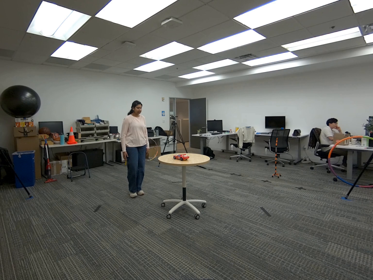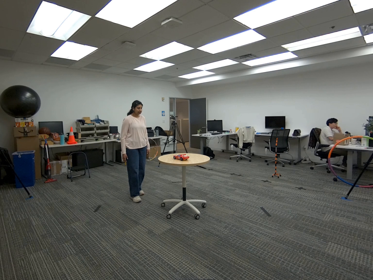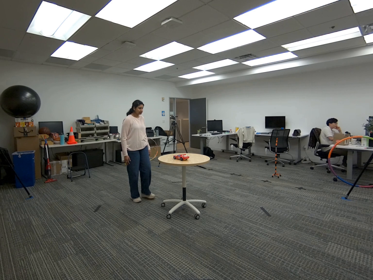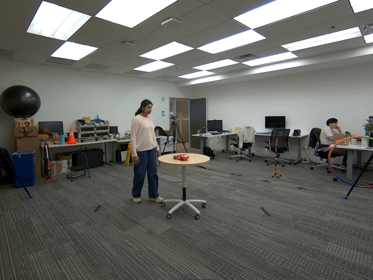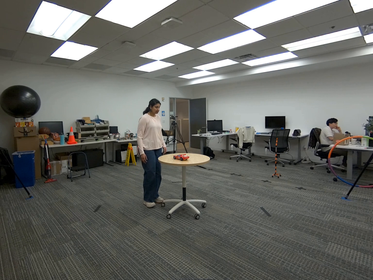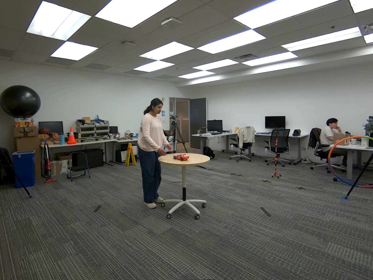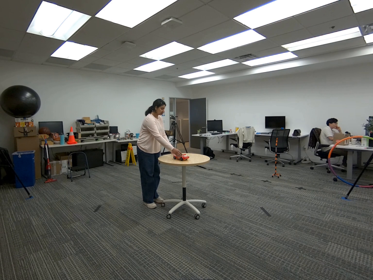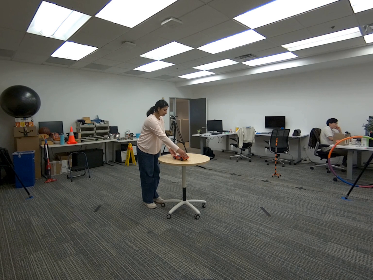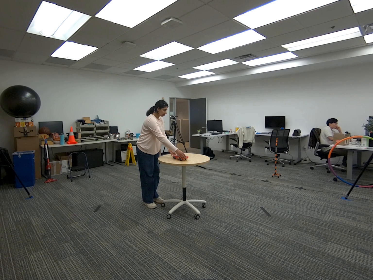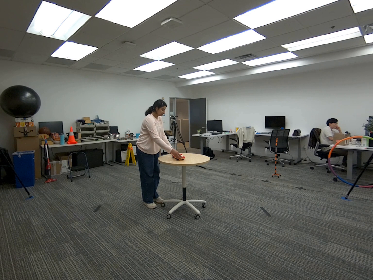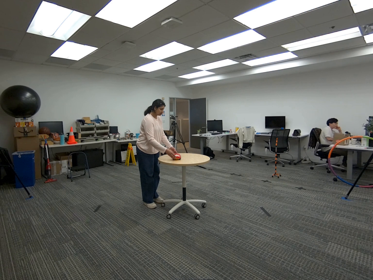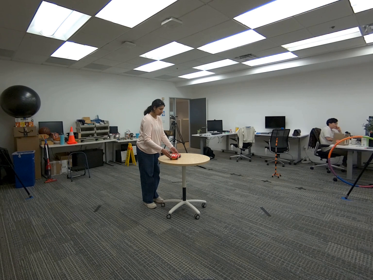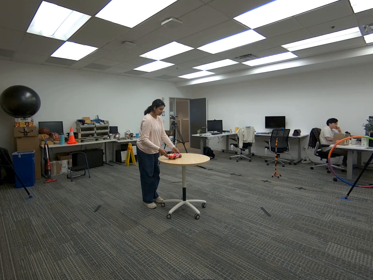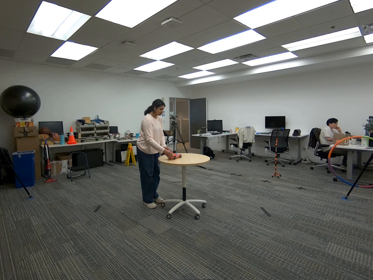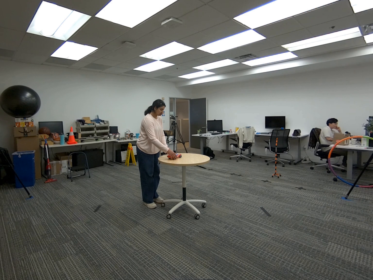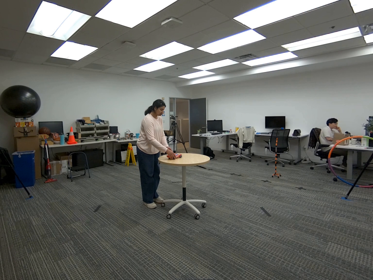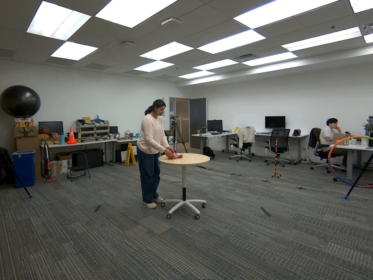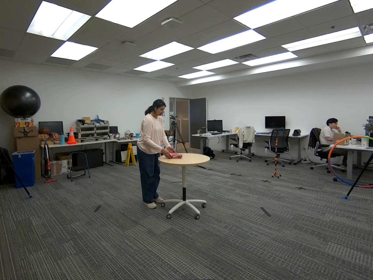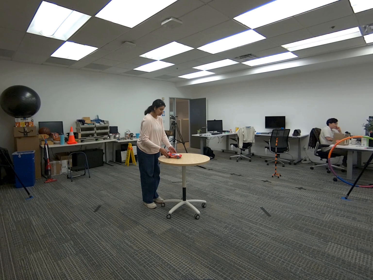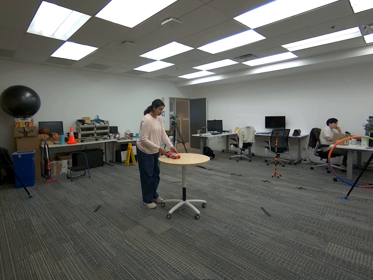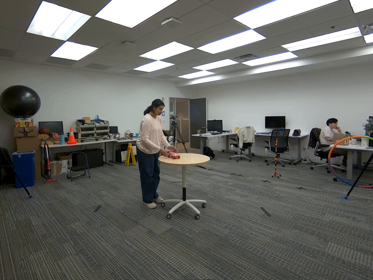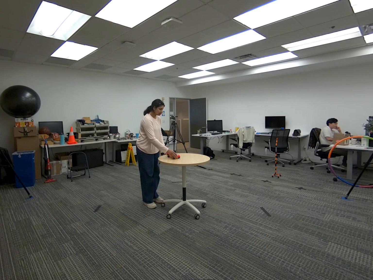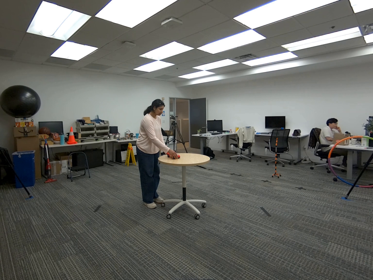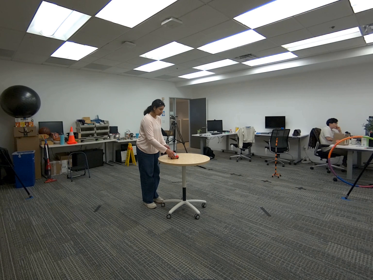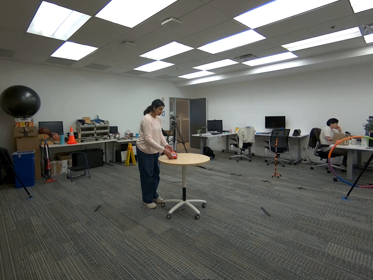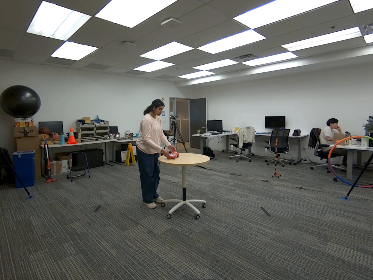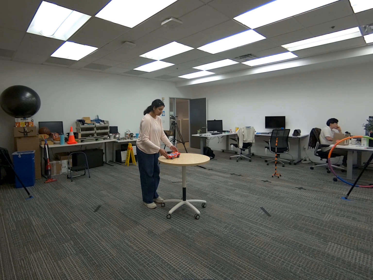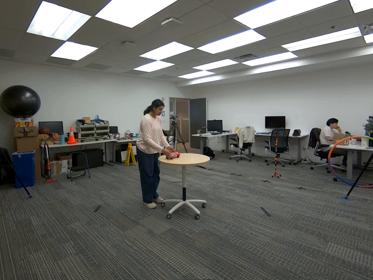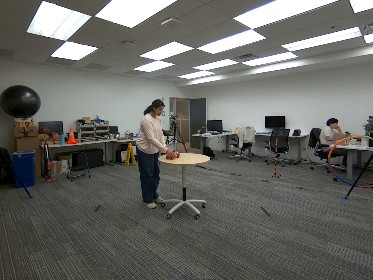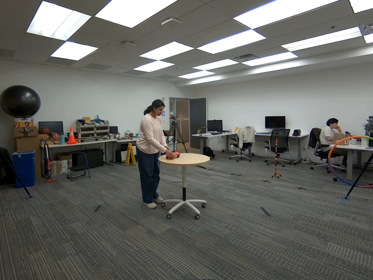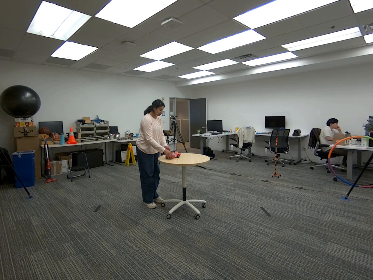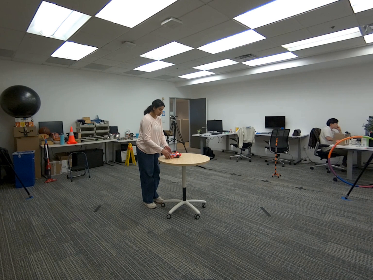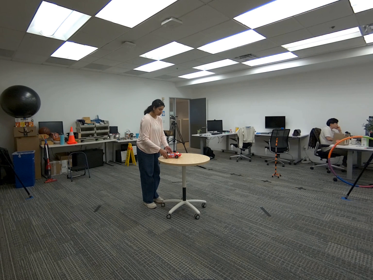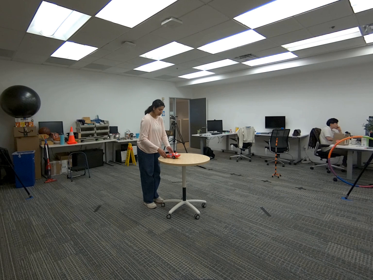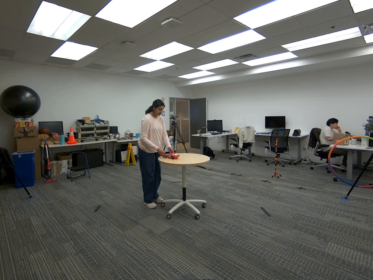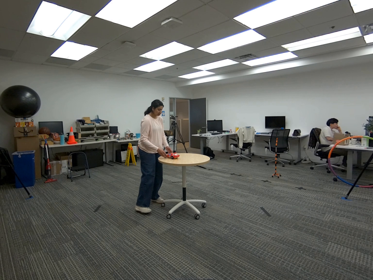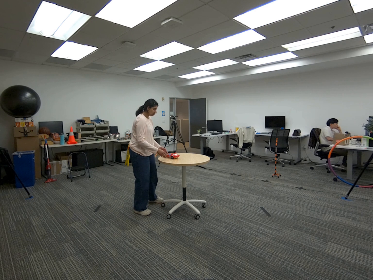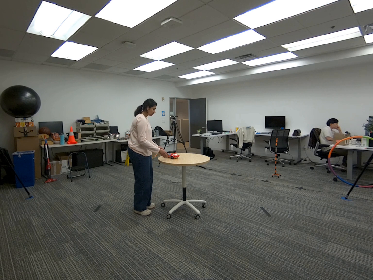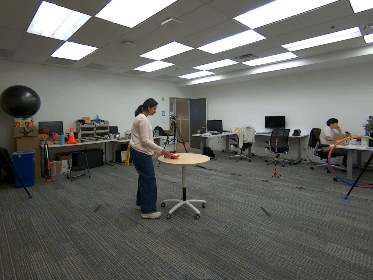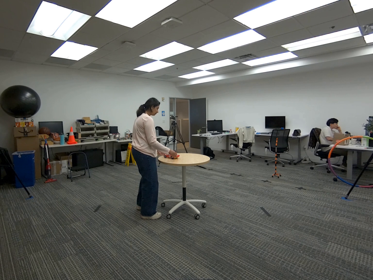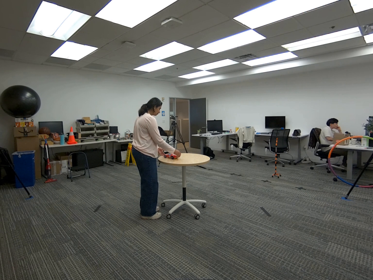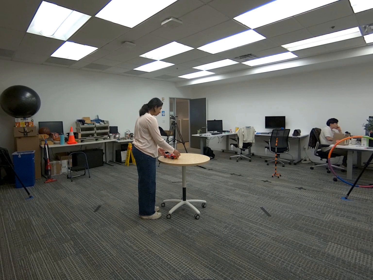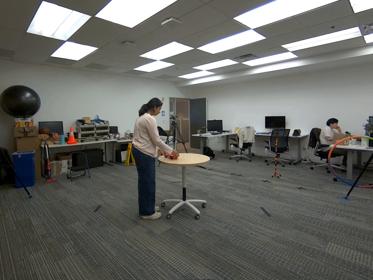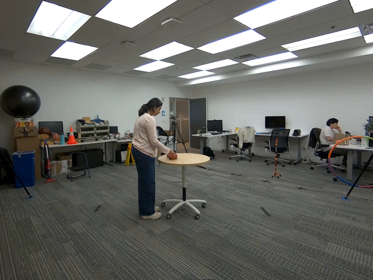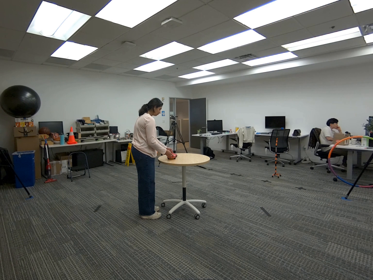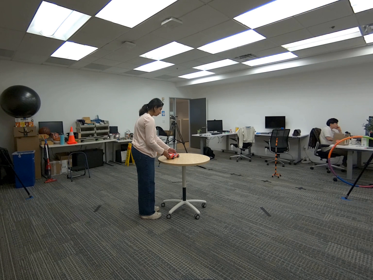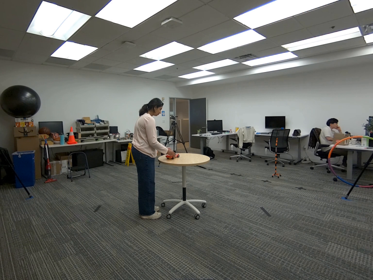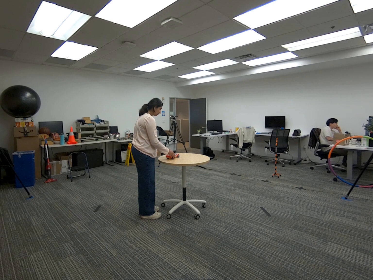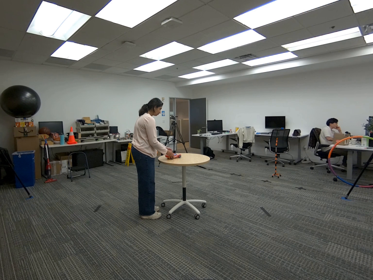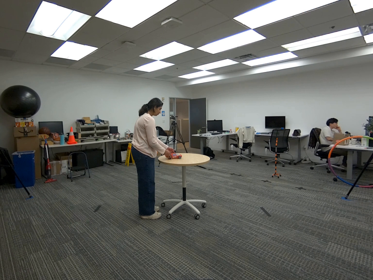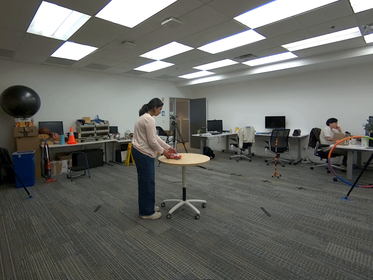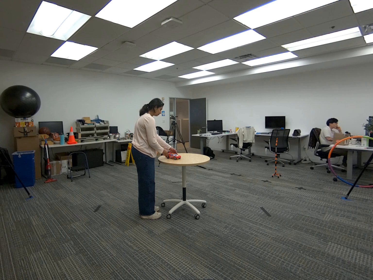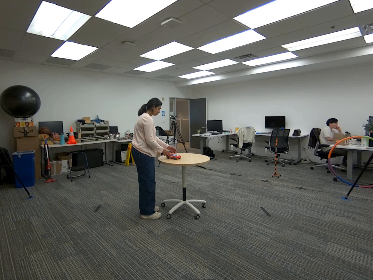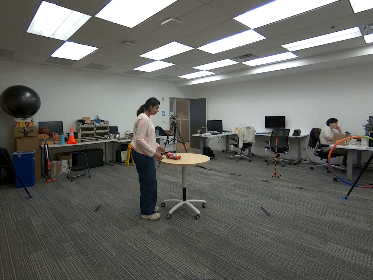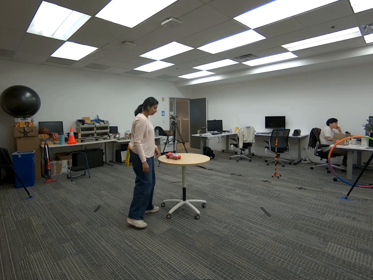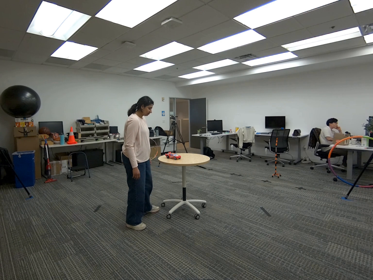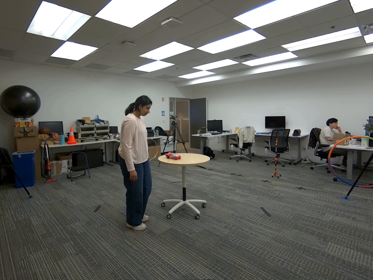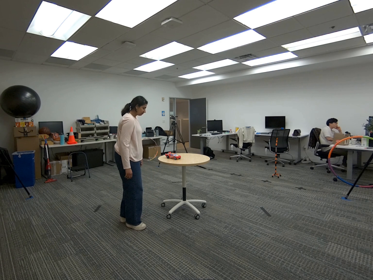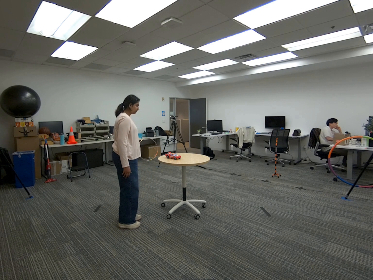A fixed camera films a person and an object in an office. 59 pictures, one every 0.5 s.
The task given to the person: Walk to the toy car on the round table, use both hands to rotate the car on the table until finished.
